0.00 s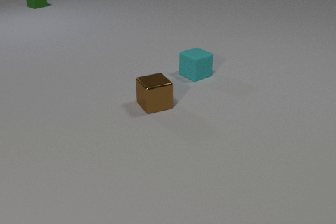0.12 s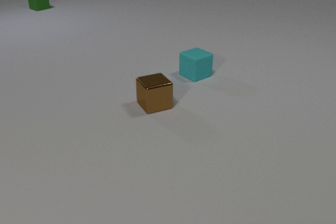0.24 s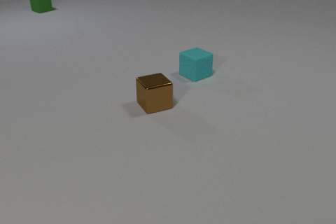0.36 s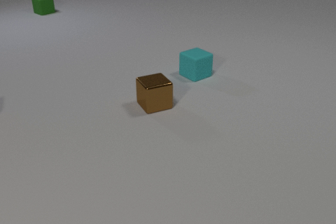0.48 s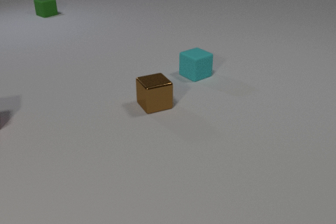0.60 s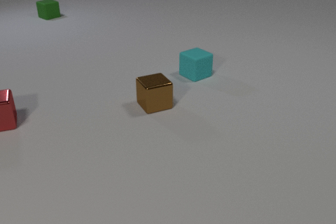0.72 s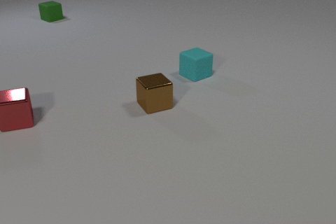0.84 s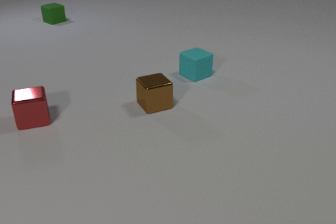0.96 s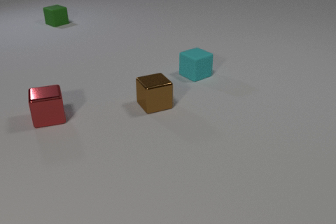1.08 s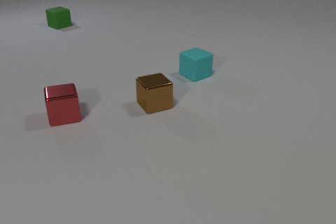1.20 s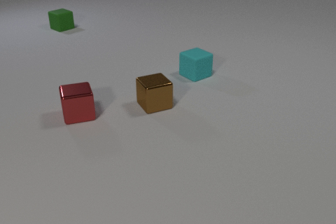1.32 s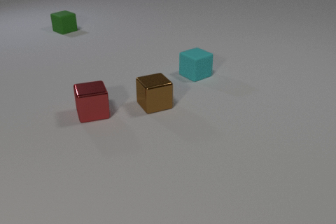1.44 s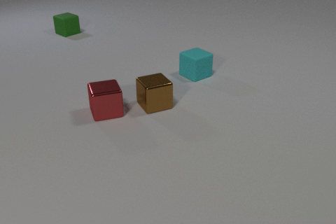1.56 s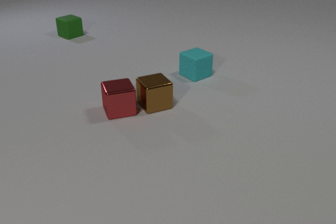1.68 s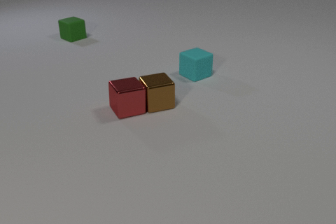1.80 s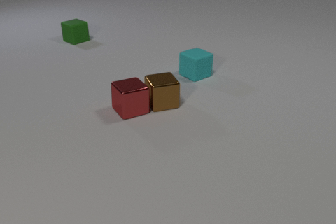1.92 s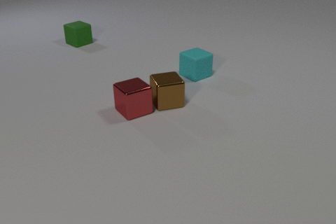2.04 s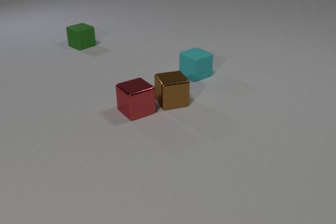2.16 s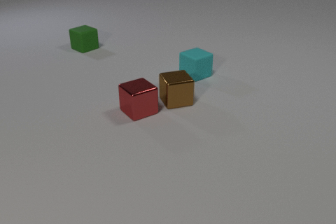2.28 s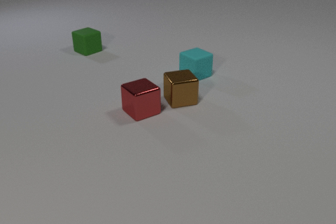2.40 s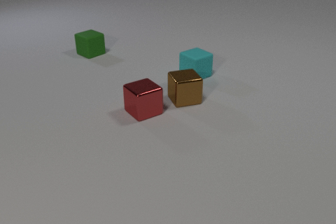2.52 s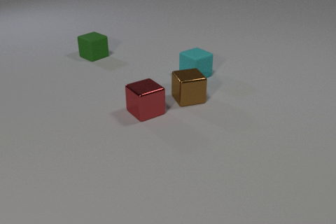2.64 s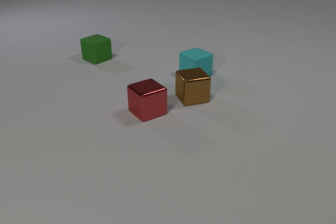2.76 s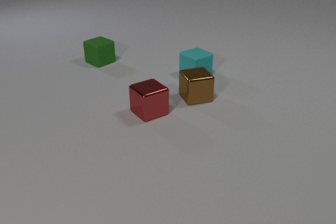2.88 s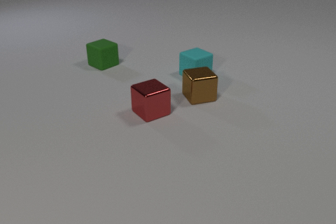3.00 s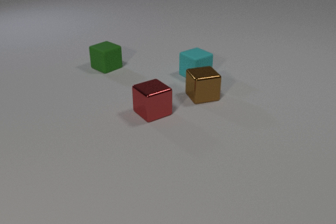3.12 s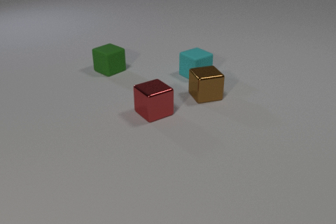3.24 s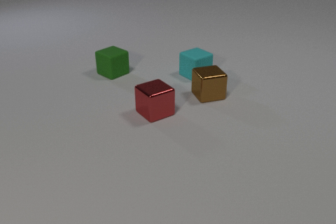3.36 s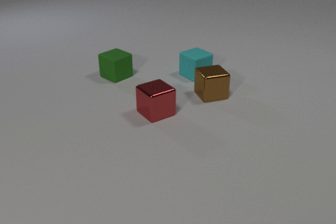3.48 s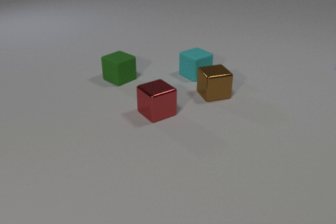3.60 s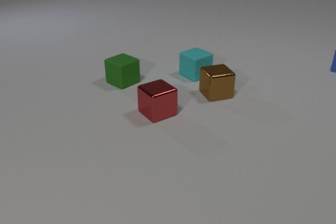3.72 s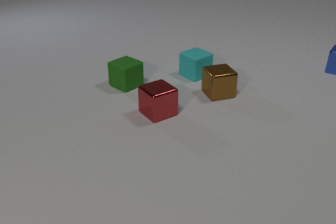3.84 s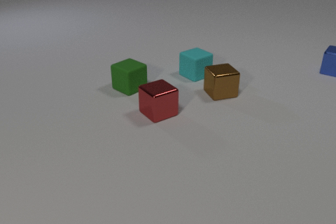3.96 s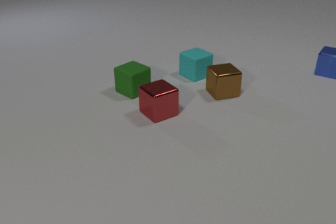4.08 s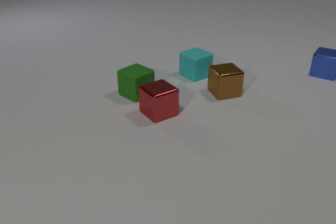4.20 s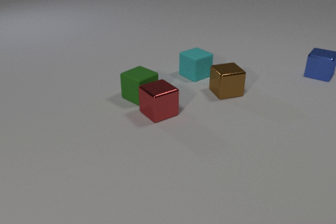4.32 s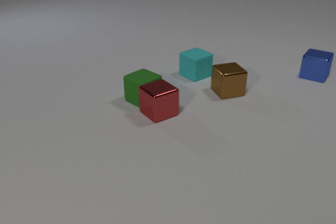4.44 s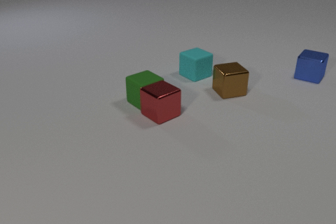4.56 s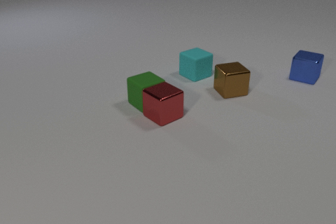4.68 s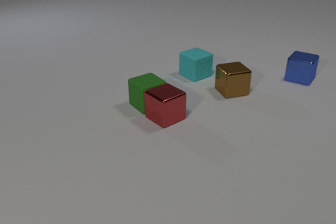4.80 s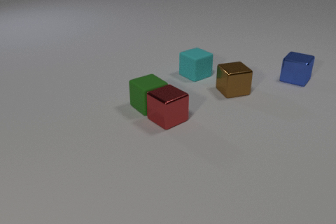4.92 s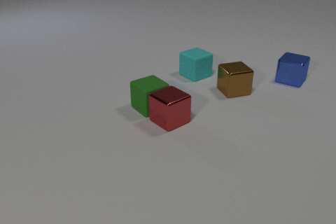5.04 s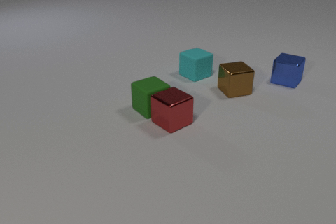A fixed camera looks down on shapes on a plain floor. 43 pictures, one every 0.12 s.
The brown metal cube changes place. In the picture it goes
to the right.
The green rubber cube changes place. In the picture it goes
toward the camera.
0.00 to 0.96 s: The red metal cube comes in at the left edge, slides to the right. The green rubber cube slides toward the camera.
0.96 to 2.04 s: The red metal cube slides to the right. The brown metal cube slides to the right. The green rubber cube slides toward the camera. The red metal cube and the brown metal cube collide.
2.04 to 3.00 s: The red metal cube slides to the right. The brown metal cube slides to the right and away from the camera. The green rubber cube slides toward the camera.
3.00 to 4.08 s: The red metal cube slides to the right. The brown metal cube slides to the right and away from the camera. The green rubber cube slides toward the camera and to the right. The blue metal cube comes in at the right edge, slides toward the camera and to the left.
4.08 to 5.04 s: The red metal cube slides toward the camera and to the right. The brown metal cube slides to the right and away from the camera. The green rubber cube slides toward the camera and to the right. The blue metal cube slides to the left and toward the camera. The red metal cube and the green rubber cube collide.
What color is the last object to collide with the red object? green.
What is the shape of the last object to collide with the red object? cube.
What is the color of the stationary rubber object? cyan.
